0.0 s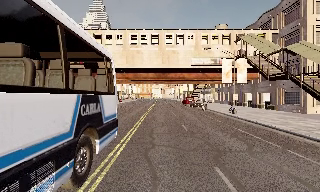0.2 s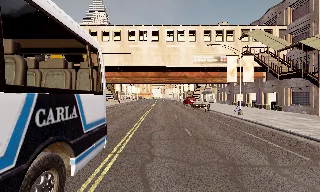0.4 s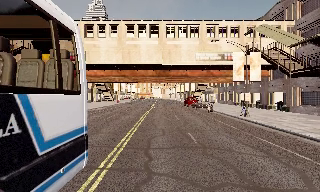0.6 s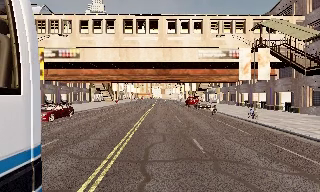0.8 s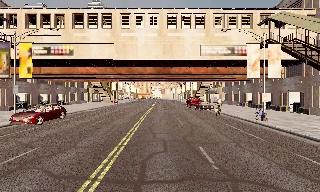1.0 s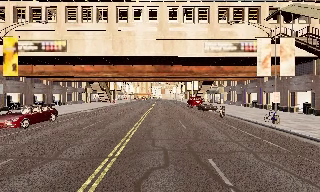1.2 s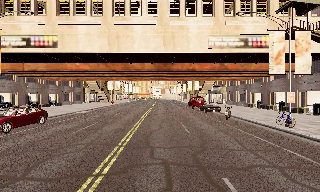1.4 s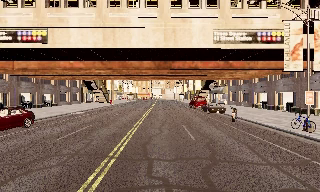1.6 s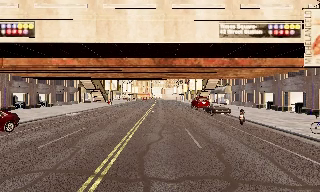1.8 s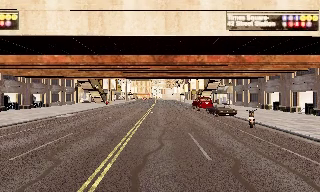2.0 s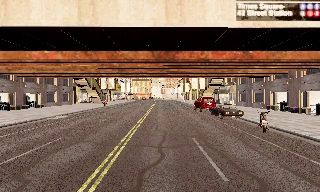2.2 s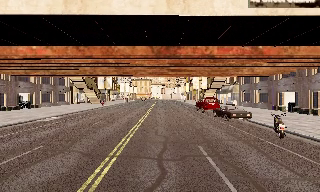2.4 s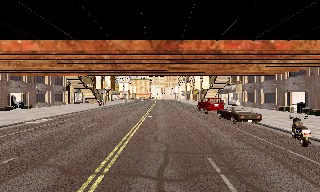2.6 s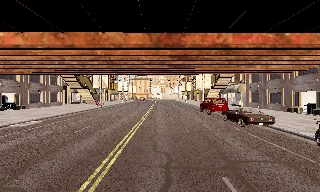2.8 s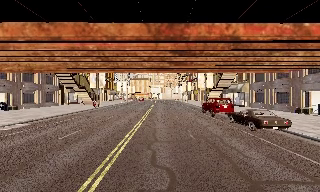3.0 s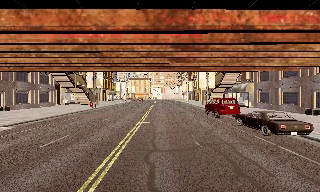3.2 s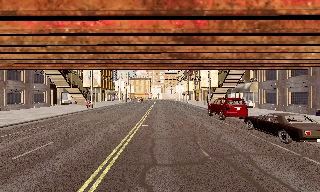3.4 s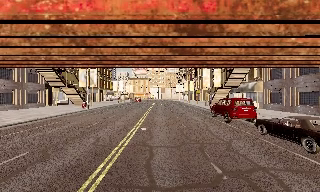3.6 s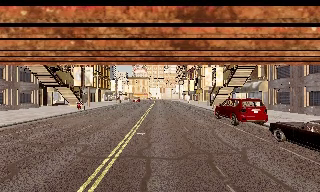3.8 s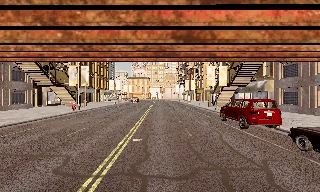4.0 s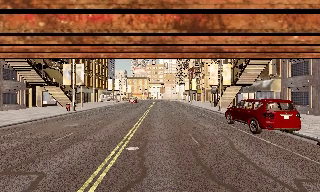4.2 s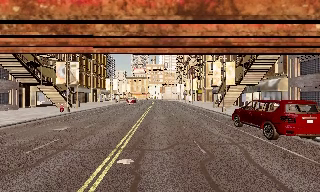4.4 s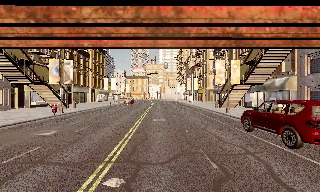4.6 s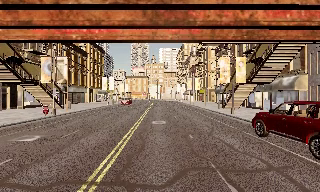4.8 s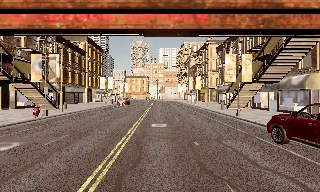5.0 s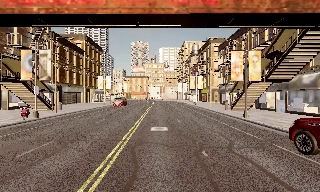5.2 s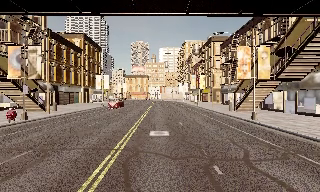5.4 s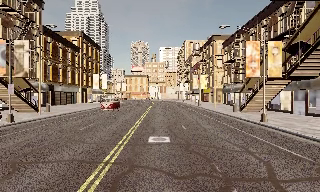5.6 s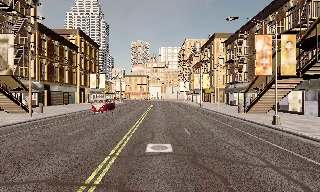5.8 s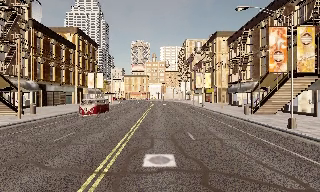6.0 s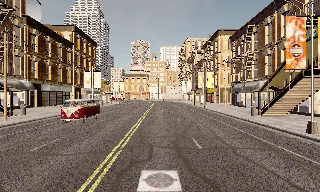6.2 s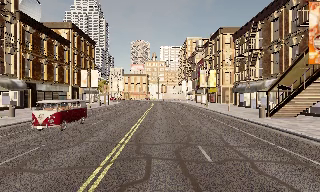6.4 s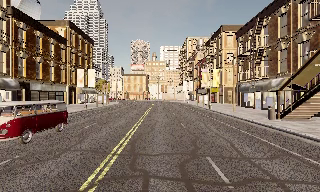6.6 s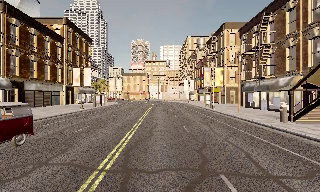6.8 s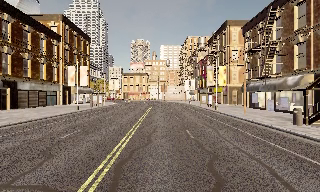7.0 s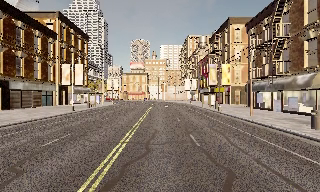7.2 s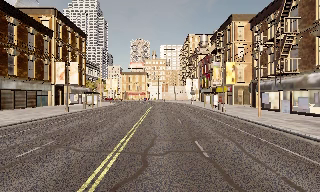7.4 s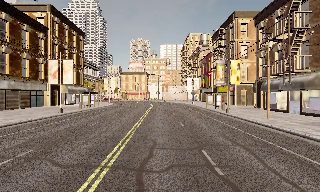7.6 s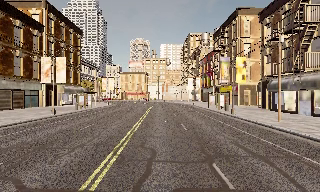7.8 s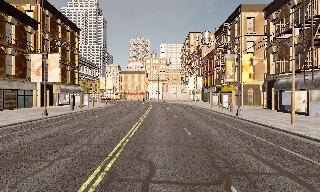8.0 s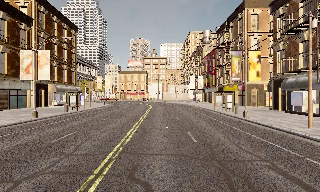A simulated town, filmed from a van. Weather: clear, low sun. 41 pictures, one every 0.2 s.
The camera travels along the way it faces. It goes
forward.
0.0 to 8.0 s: The camera travels forward, about 55 m, so what stands in front looms larger.
The film runs forward here.
